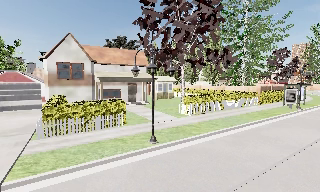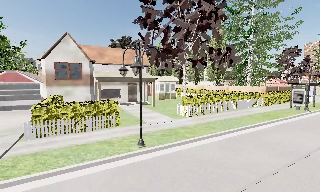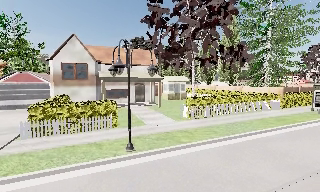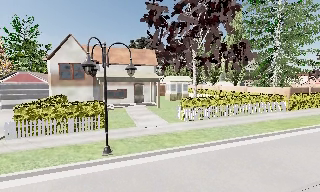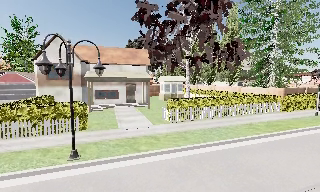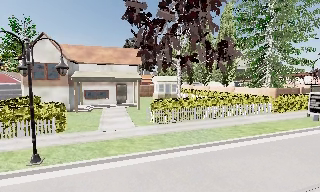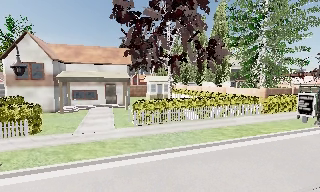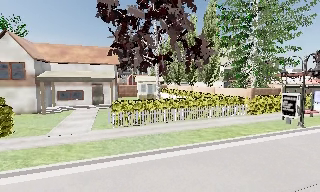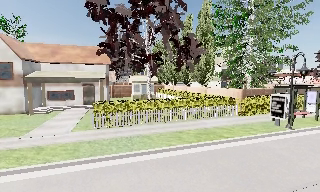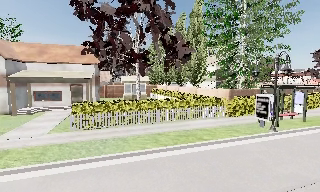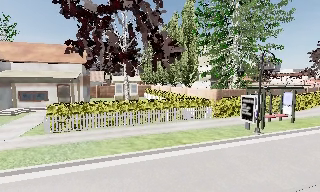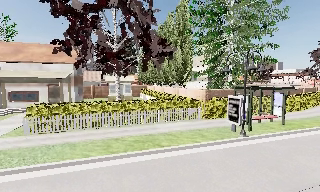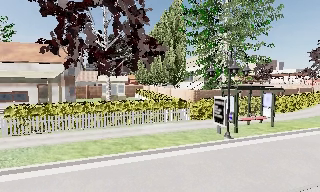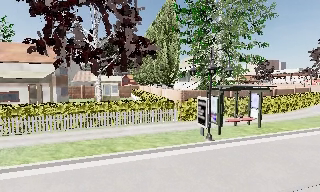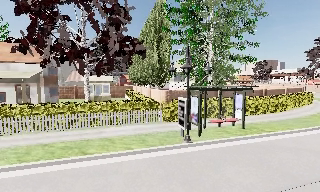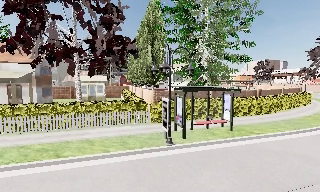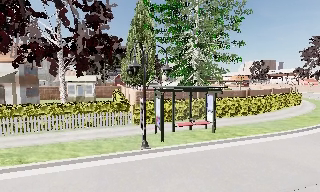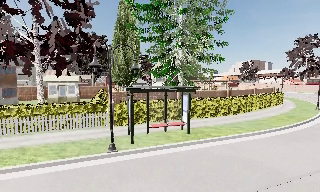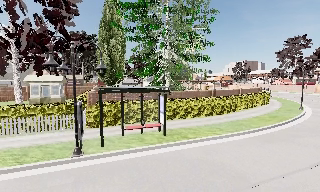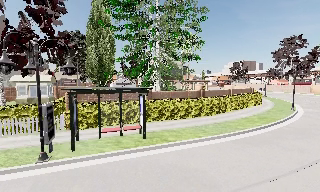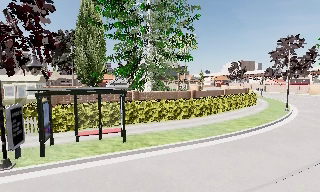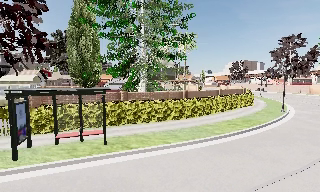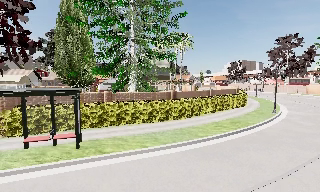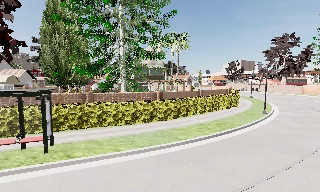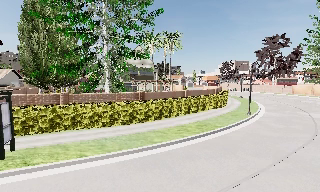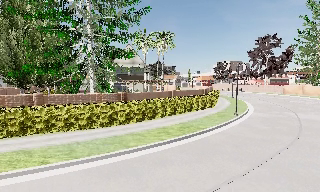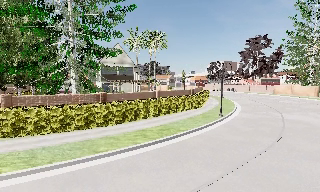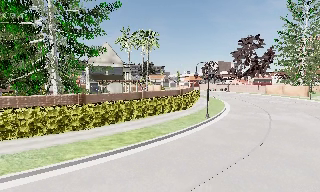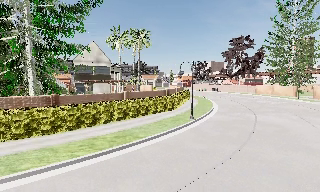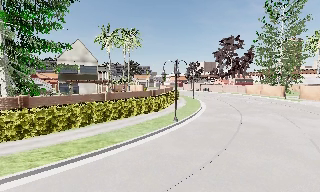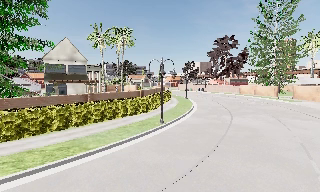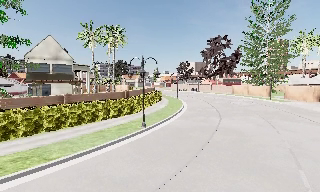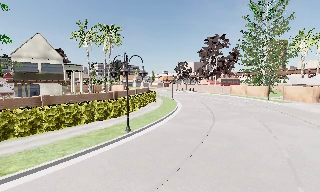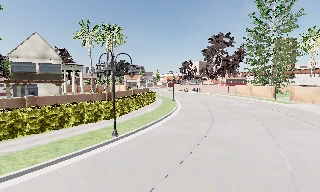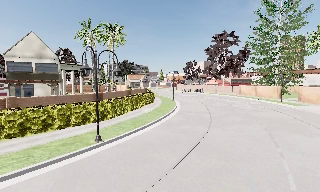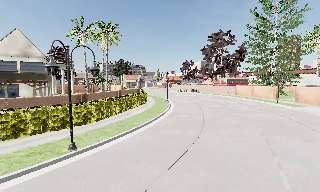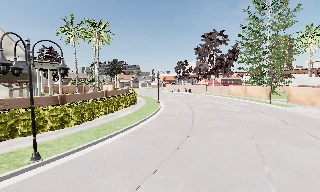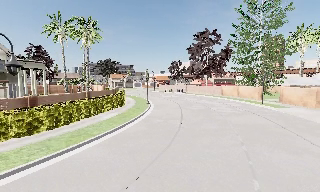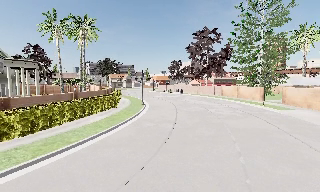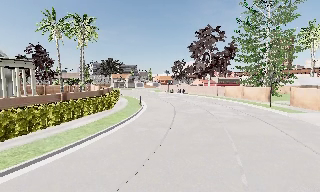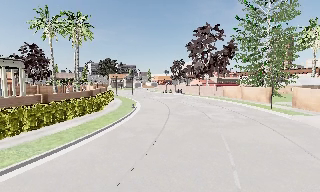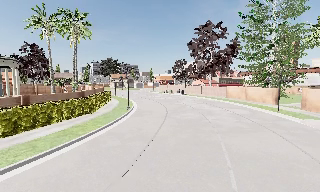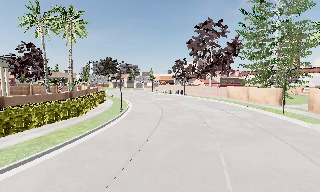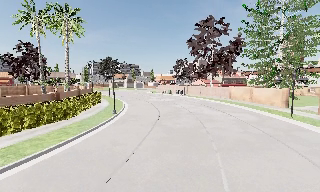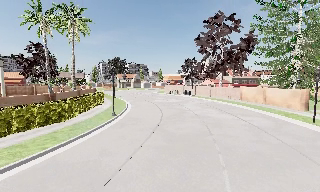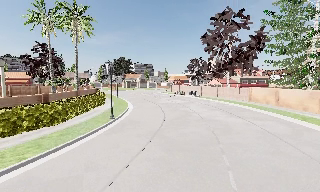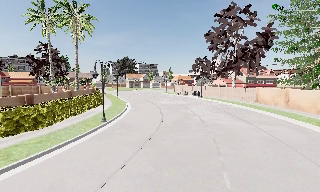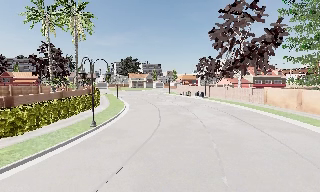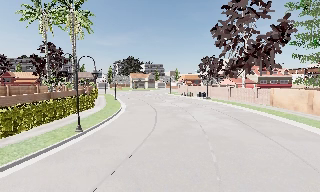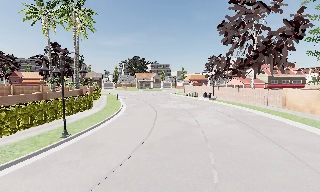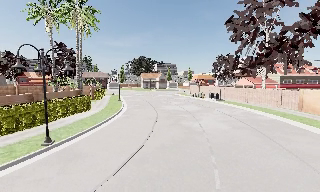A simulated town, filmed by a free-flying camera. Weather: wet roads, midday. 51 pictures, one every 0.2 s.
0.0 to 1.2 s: The camera pans to its left, which is counterclockwise from overhead, by about 15 degrees. It travels to its right, about 8 m, so close, fixed things drift to the left.
1.2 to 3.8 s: The camera travels to its right, about 15 m, so close, fixed things drift to the left.
3.8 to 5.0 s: The camera travels to its right and forward, about 7 m, so close, fixed things drift to the left.
5.0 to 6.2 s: The camera pans to its right, which is clockwise from overhead, by about 10 degrees. It travels to its right and forward, about 7 m, so close, fixed things drift to the left.
6.2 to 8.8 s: The camera travels forward and to its right, about 17 m, so what stands in front looms larger.
8.8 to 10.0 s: The camera pans to its left, which is counterclockwise from overhead, by about 10 degrees. It travels forward and to its right, about 9 m, so what stands in front looms larger.
The film runs backward here.
